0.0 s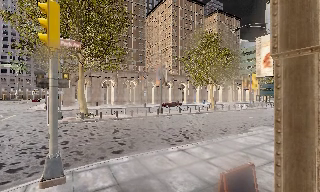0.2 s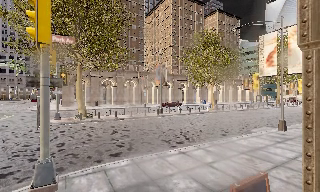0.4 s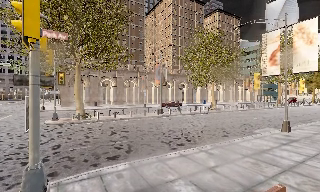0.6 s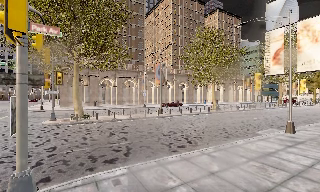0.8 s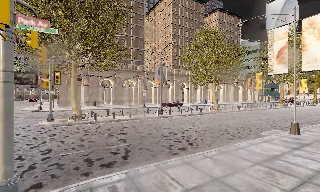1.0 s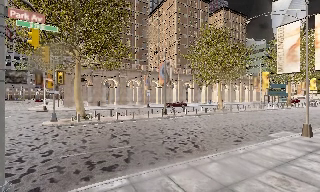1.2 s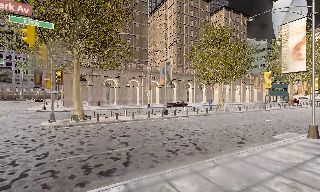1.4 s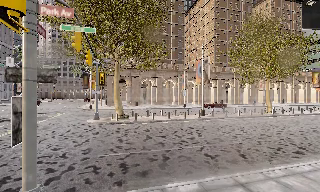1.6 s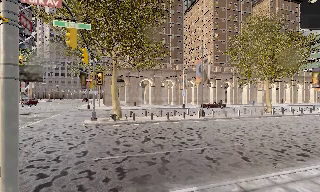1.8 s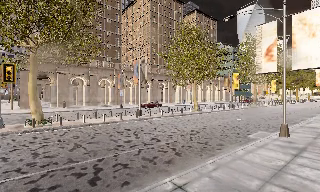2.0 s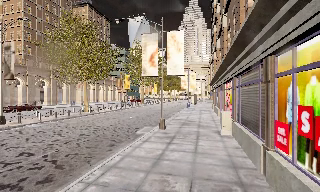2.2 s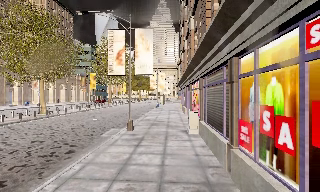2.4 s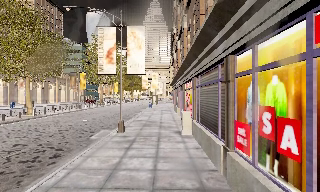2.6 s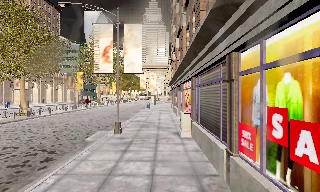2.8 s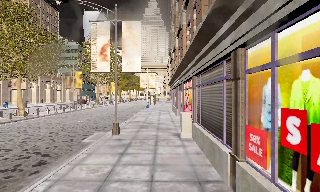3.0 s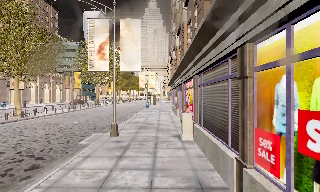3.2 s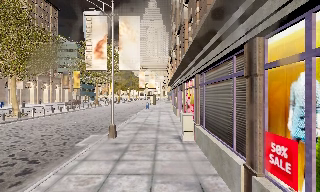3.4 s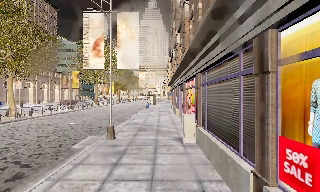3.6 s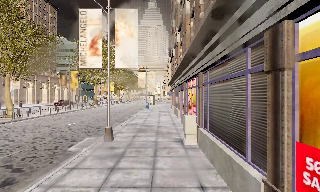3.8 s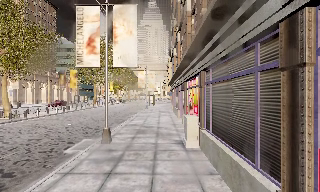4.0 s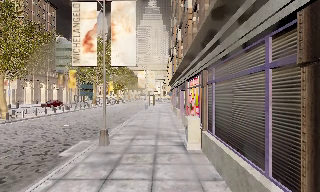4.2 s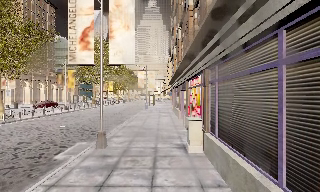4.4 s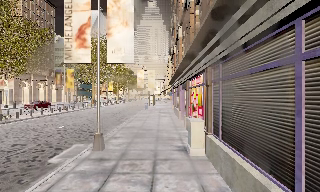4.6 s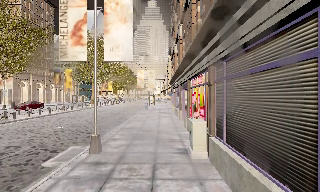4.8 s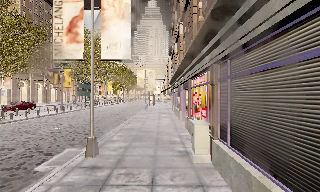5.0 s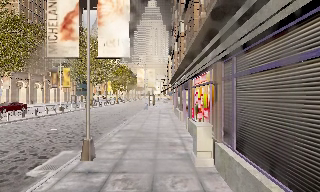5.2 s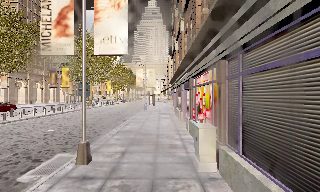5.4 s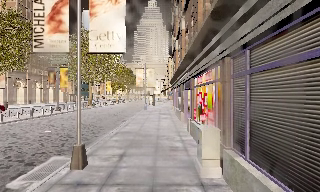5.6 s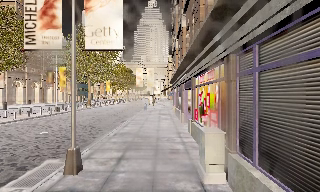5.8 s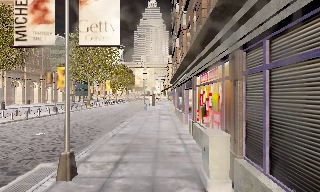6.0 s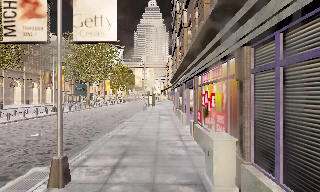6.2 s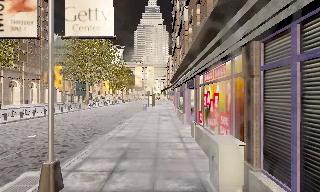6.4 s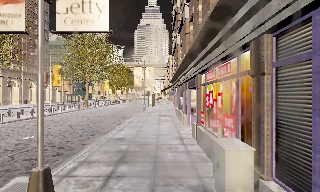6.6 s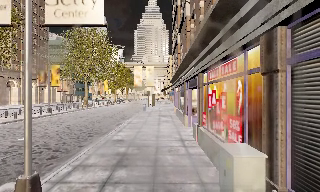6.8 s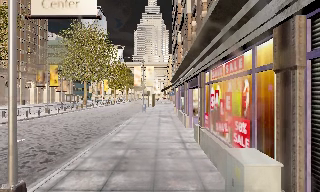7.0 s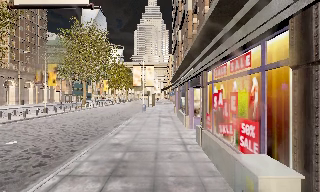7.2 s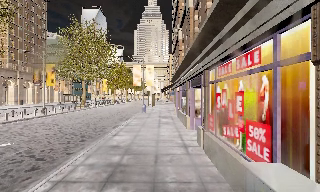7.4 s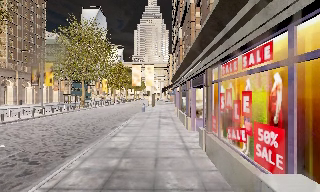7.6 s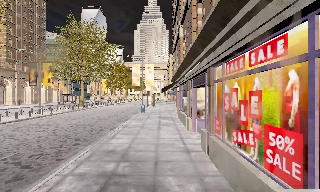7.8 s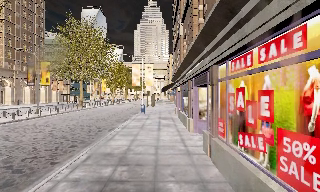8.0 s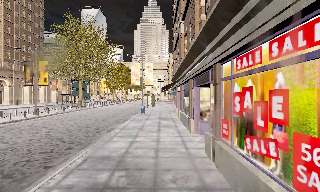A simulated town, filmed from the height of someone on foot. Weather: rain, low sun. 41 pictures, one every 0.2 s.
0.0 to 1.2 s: The camera travels forward, about 2 m, so what stands in front looms larger.
1.2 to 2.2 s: The camera pans to its right, which is clockwise from overhead, by about 55 degrees. It travels forward, about 1.5 m.
2.2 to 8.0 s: The camera travels forward, about 9 m, so what stands in front looms larger.
The film runs forward here.
